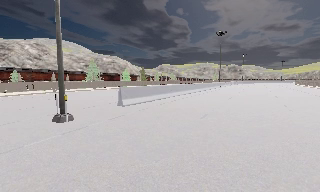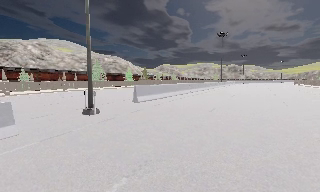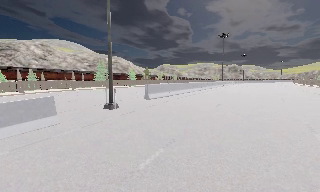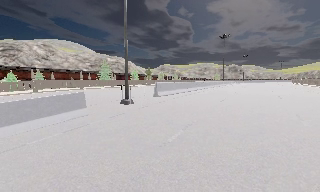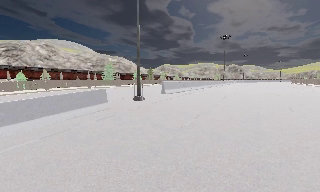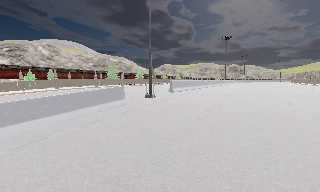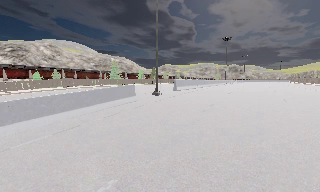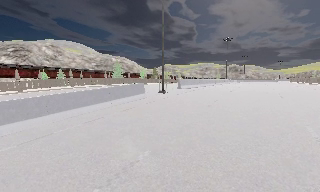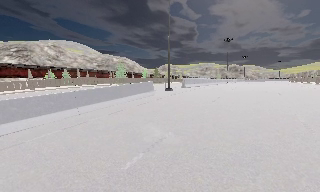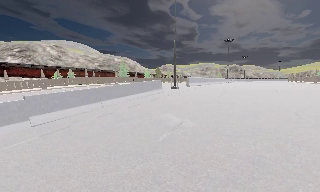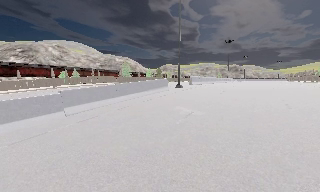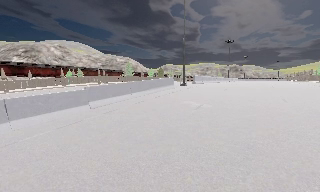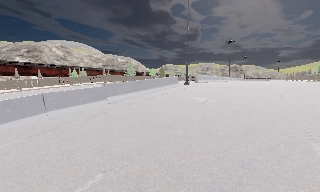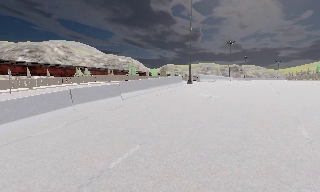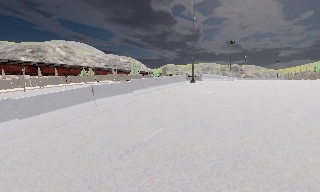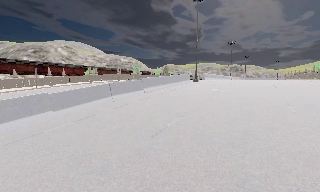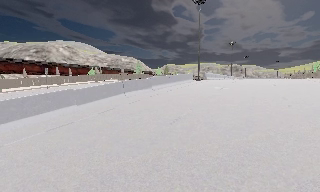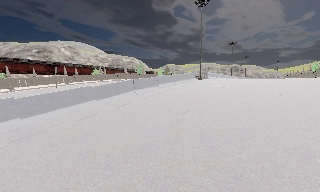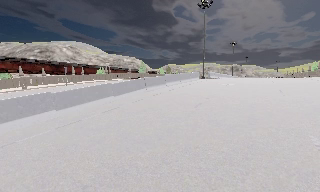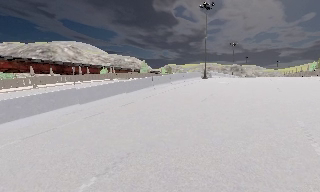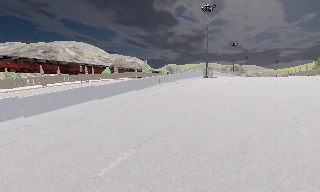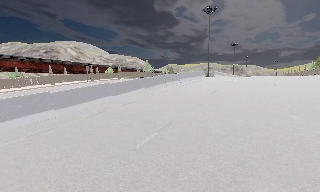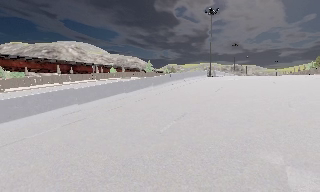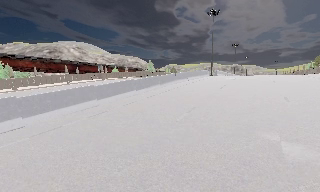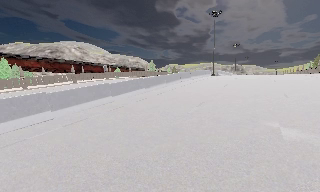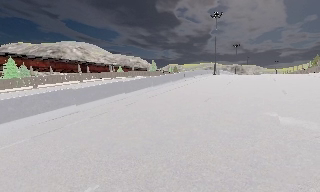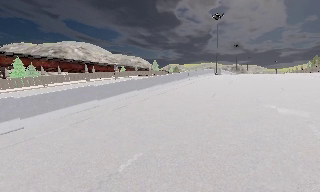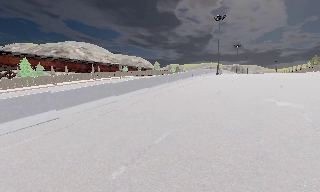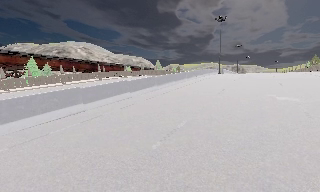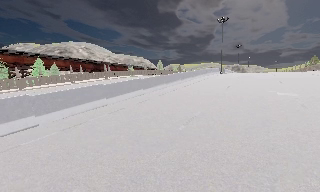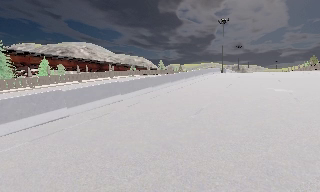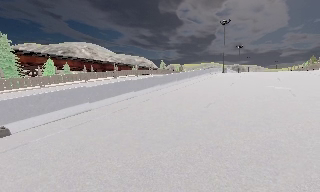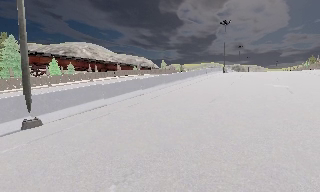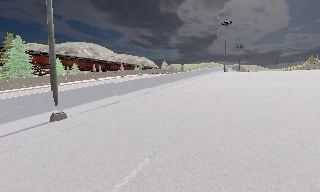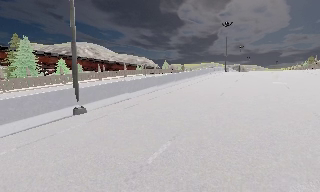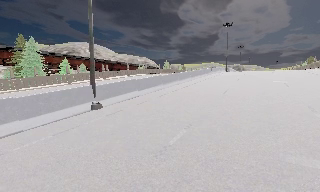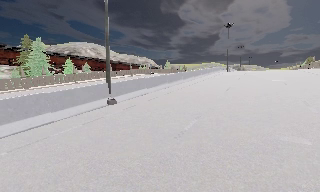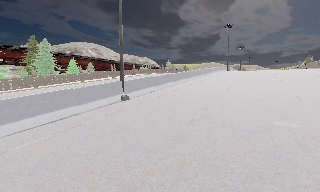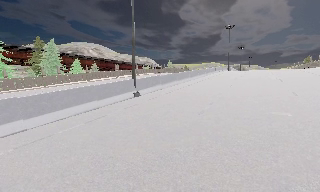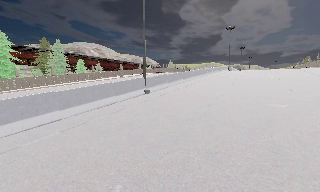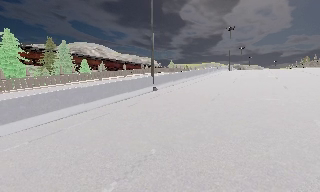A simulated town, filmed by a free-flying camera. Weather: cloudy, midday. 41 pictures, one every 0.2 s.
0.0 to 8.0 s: The camera travels backward and to its left, about 45 m, so what stands in front gets smaller.
The film runs backward here.
